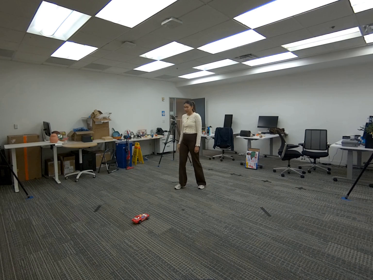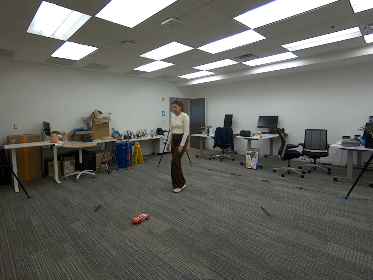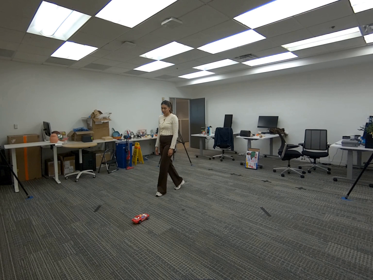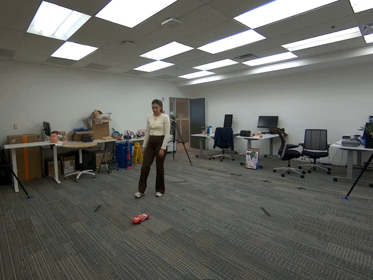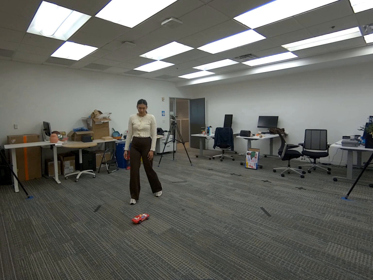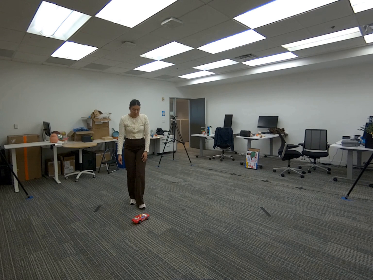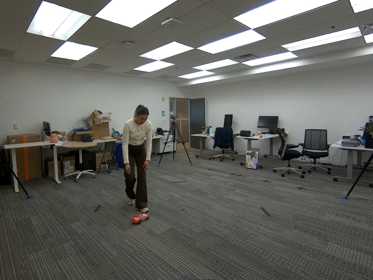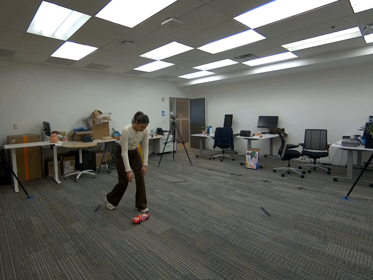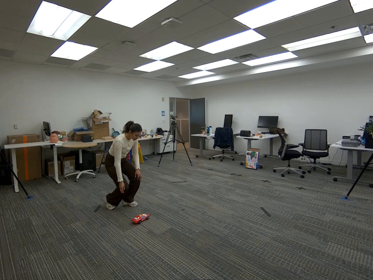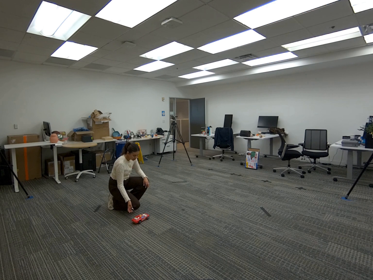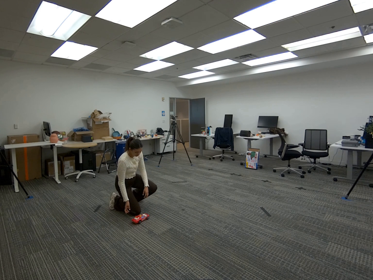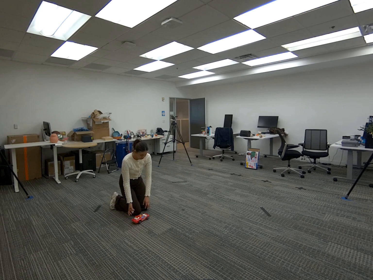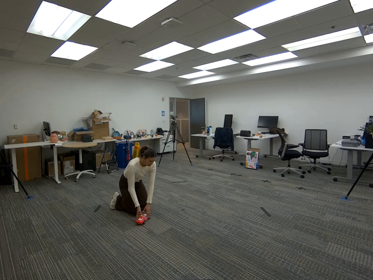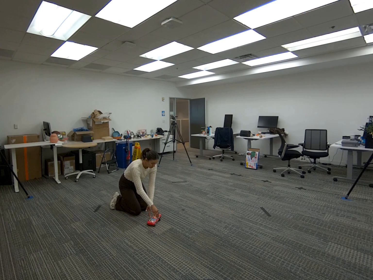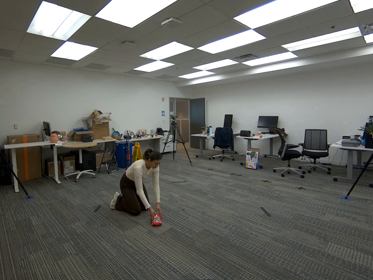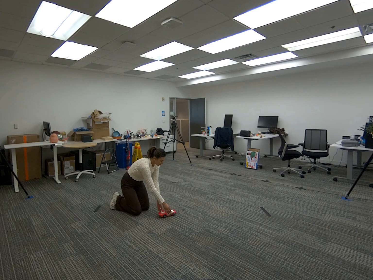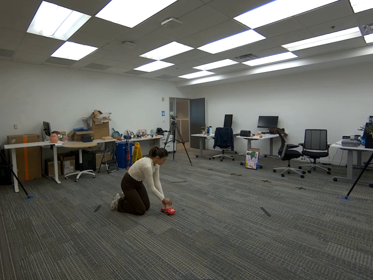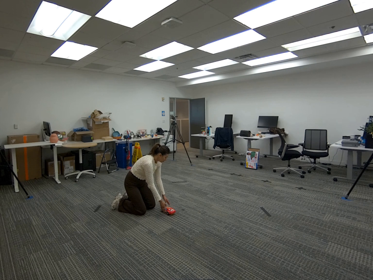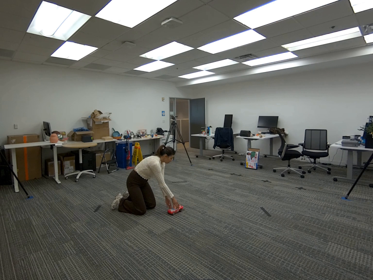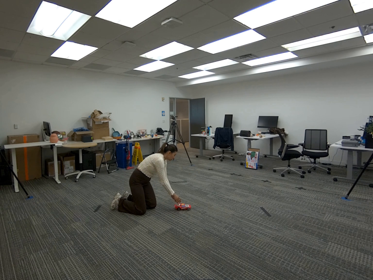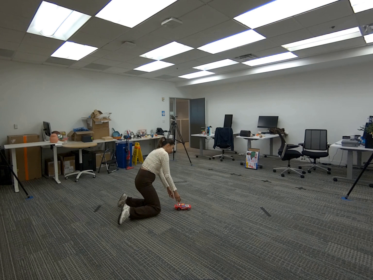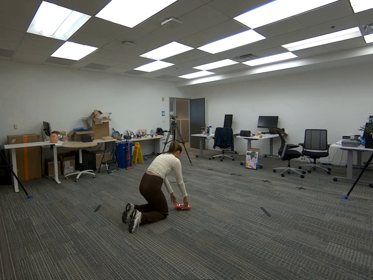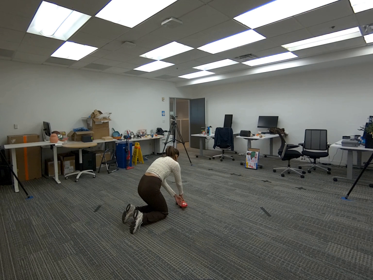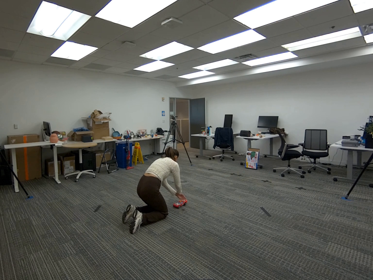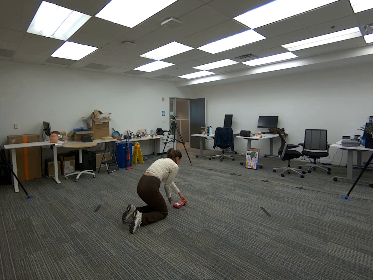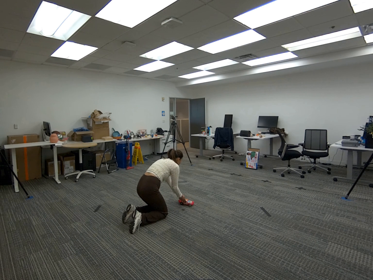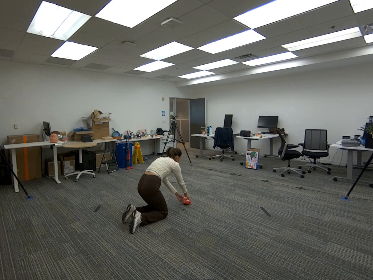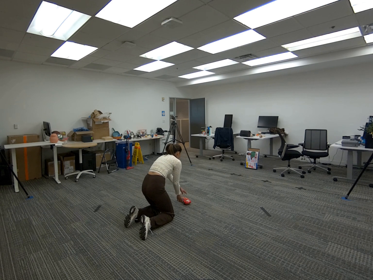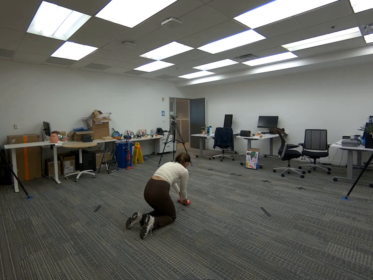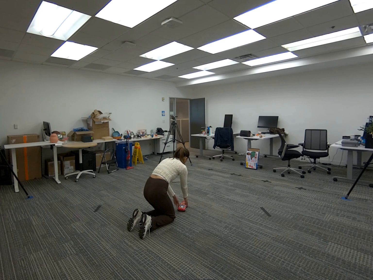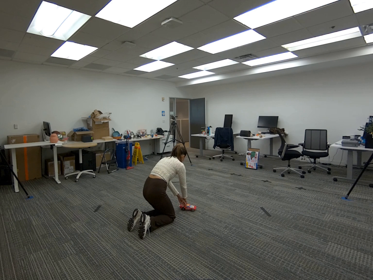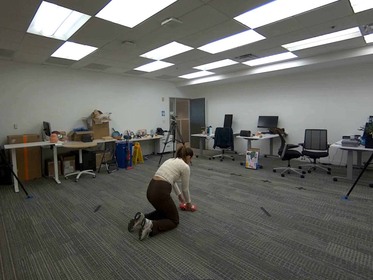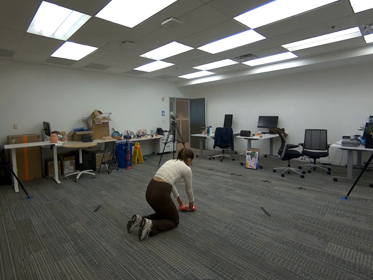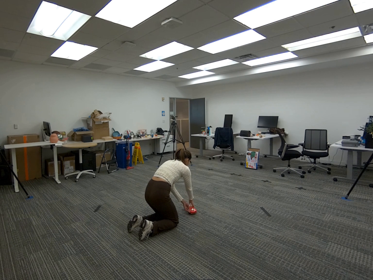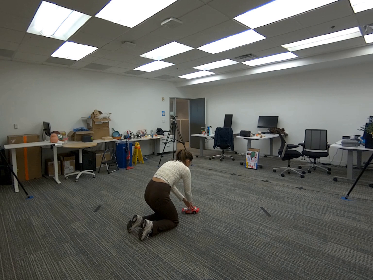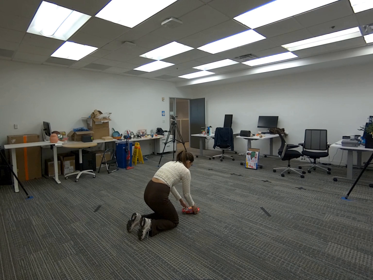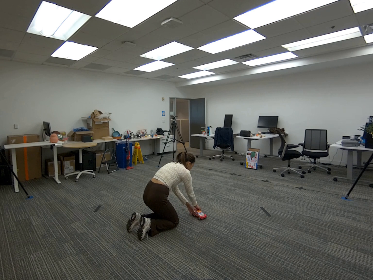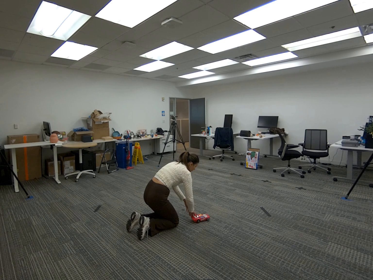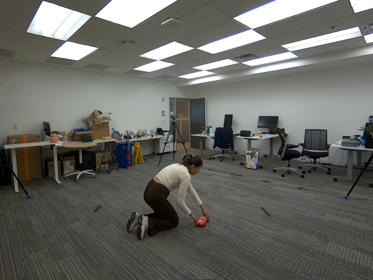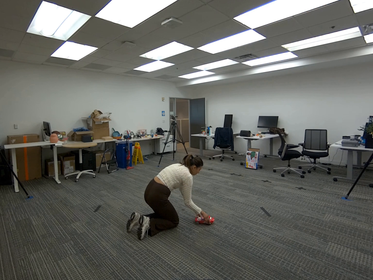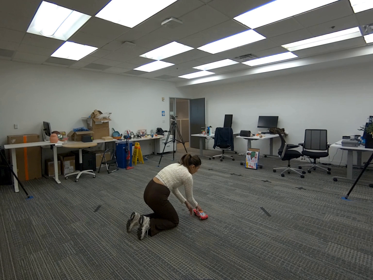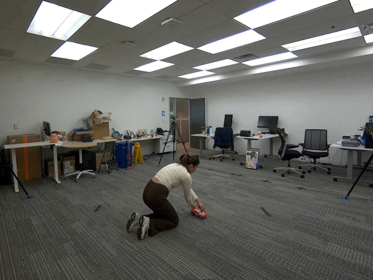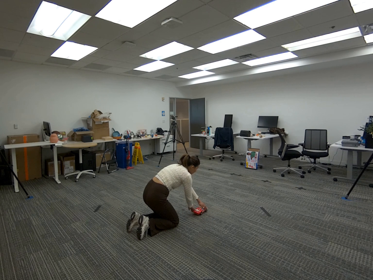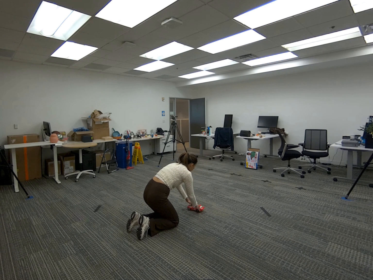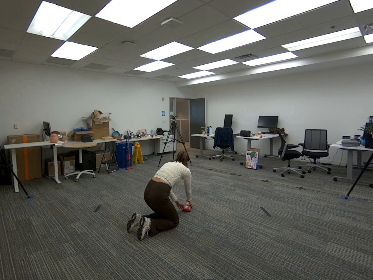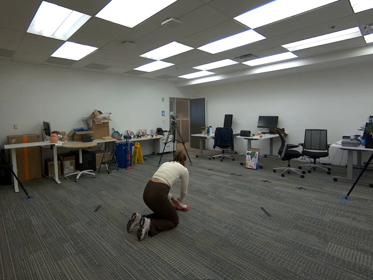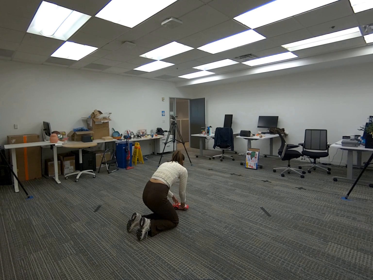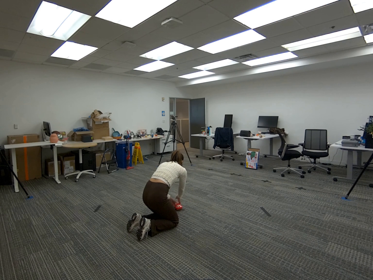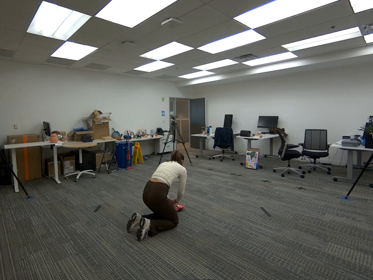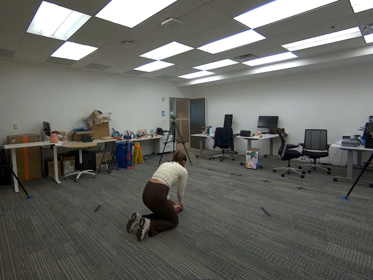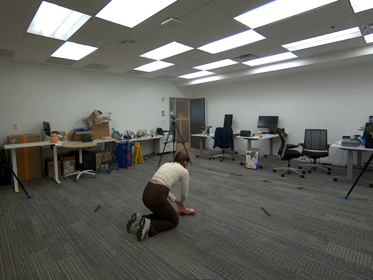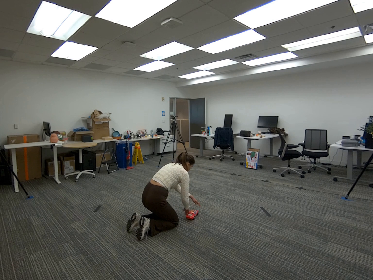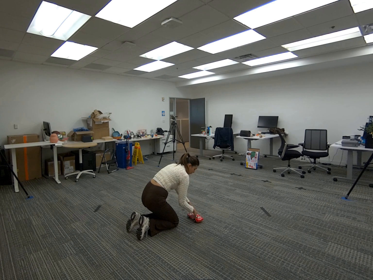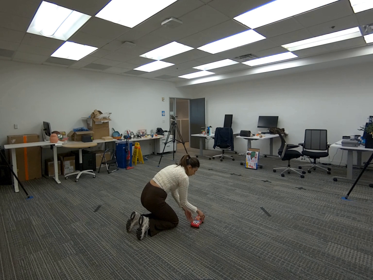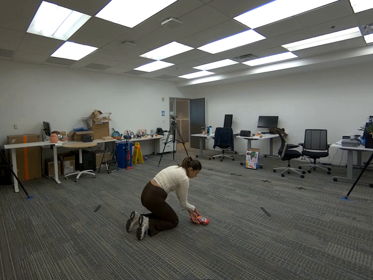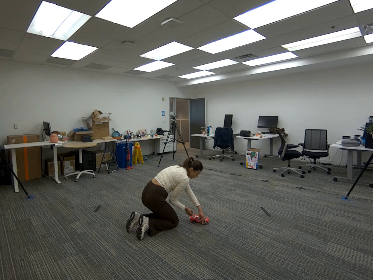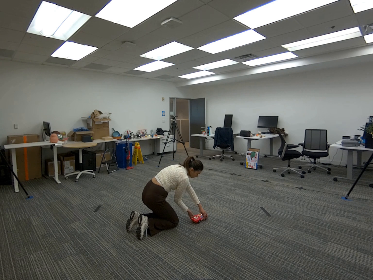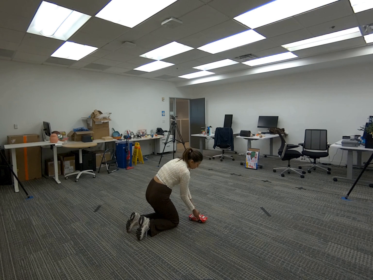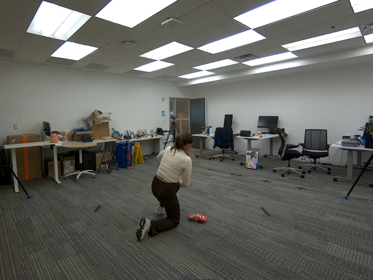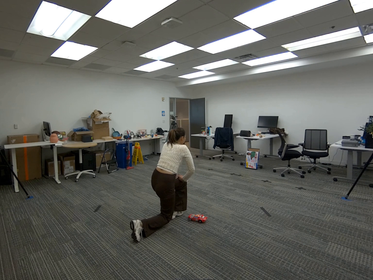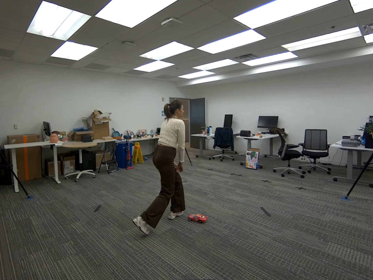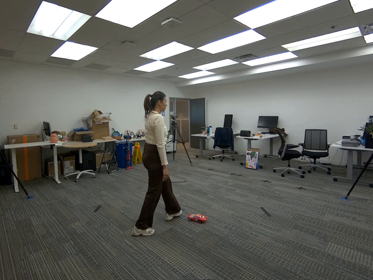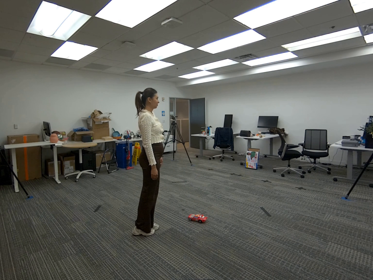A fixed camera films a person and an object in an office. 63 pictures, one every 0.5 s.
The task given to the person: Walk to the toy car on the ground, bend down to your knees and use both of your hands to grasp the car and rotate it while maintaining the car on the ground. Stand up when finished.
